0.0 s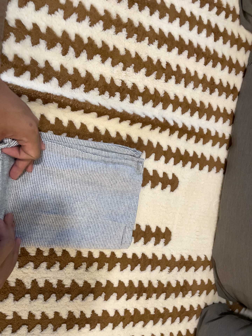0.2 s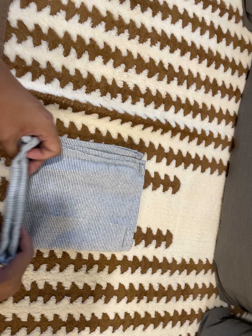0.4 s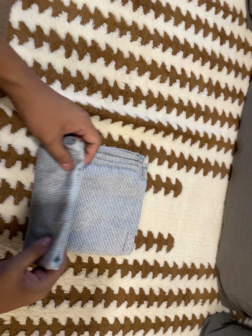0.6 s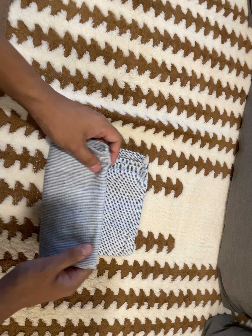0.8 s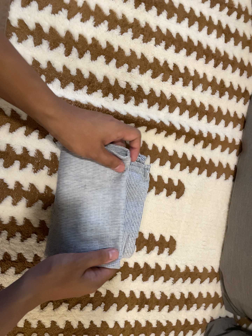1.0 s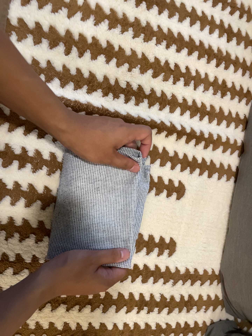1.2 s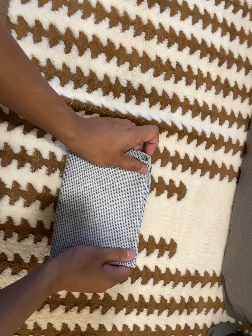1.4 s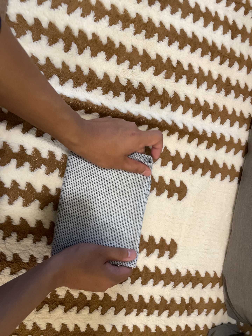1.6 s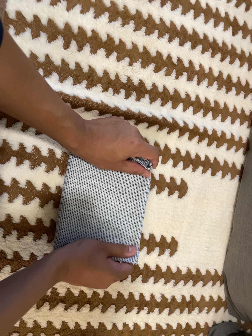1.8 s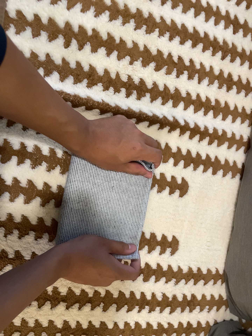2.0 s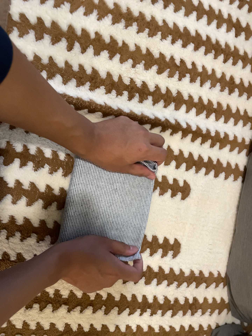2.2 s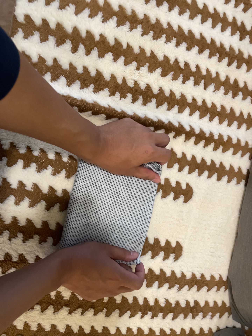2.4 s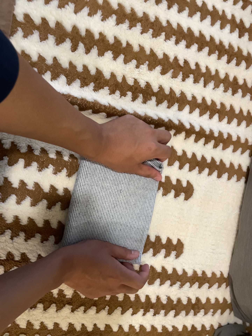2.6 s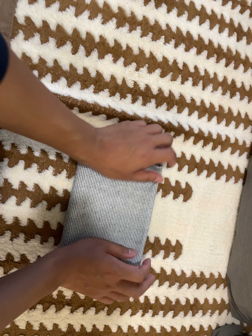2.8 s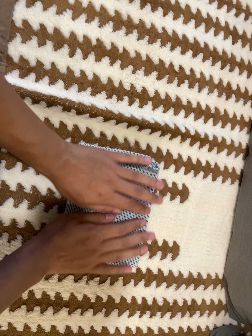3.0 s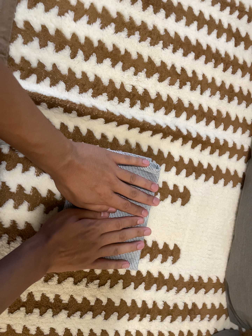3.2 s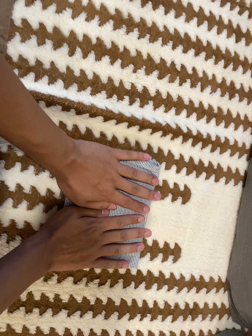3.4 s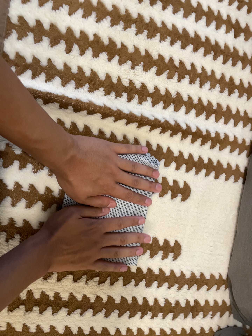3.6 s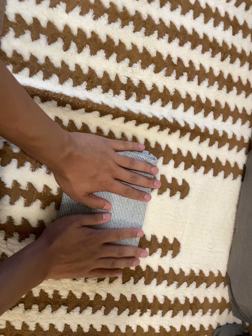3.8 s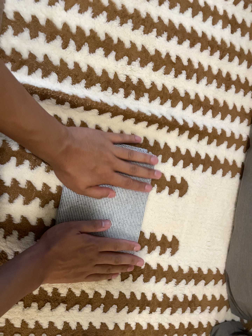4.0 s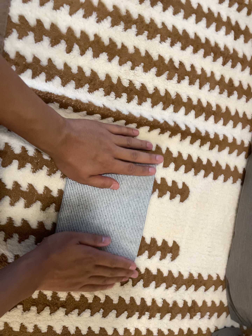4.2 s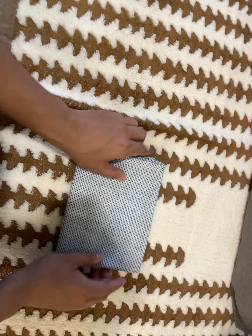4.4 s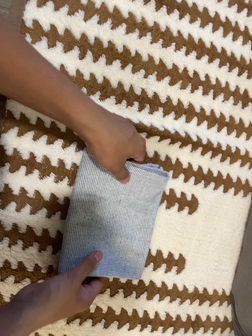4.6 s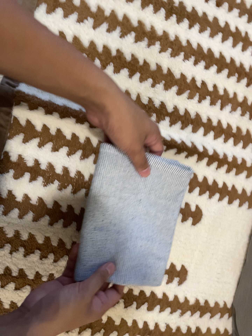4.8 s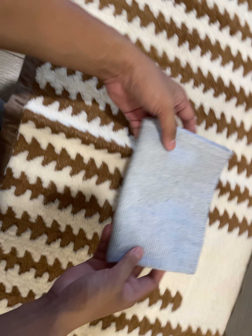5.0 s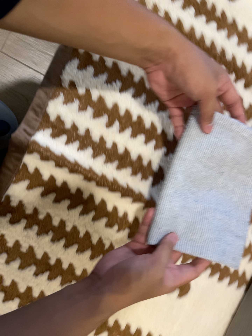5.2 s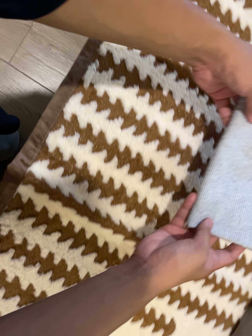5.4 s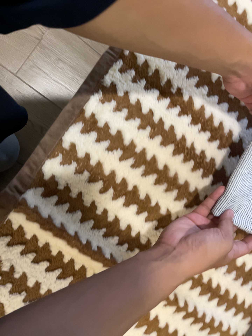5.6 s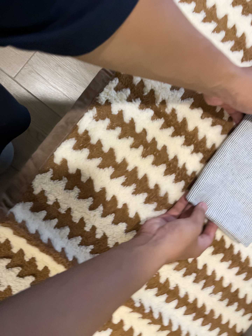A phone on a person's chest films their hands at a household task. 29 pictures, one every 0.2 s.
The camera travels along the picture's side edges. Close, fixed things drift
downward.
The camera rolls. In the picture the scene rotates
clockwise.
0.0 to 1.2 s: The camera shifts only a little, or ends up much as it began.
1.2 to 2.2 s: The camera keeps its place and its aim.
2.2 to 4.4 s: The camera shifts only a little, or ends up much as it began.
4.4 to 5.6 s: The camera travels toward the top of its view, about 22 cm, so close, fixed things drift downward. It rolls about its line of sight by about 25 degrees, and the scene rotates clockwise.
The film runs forward here.
